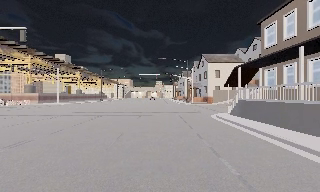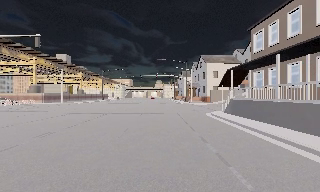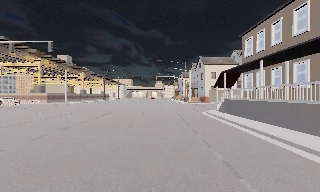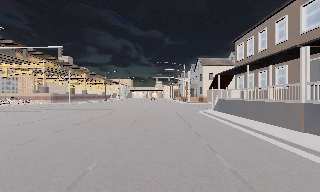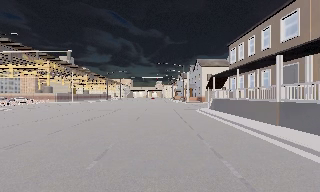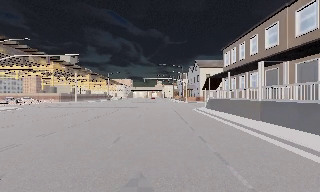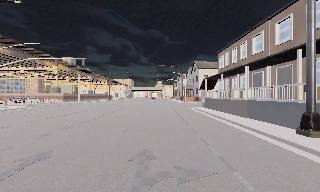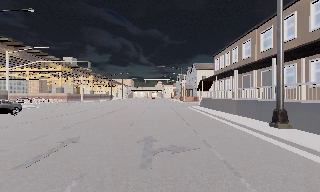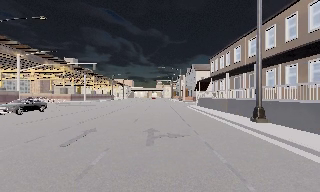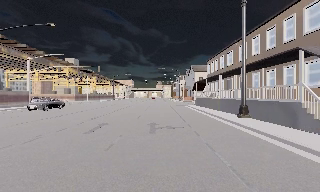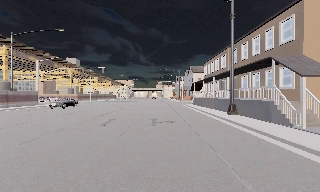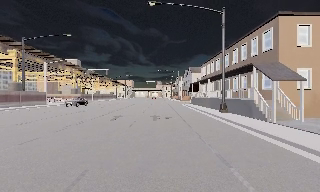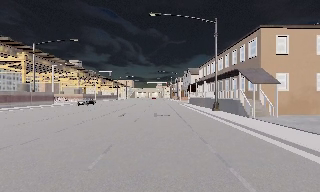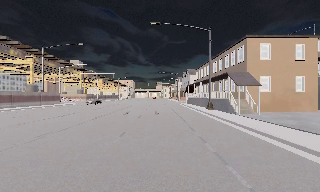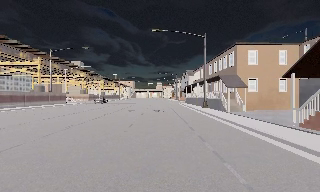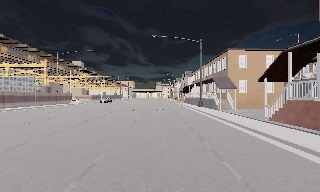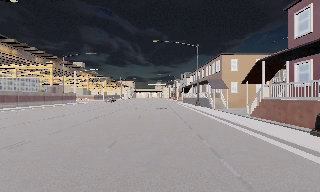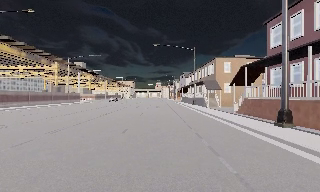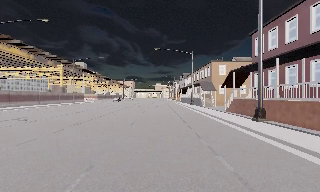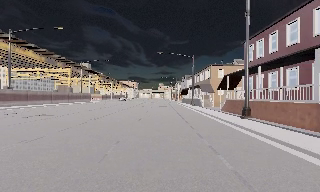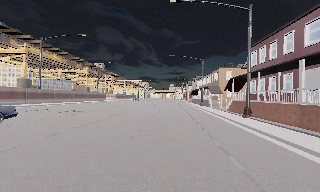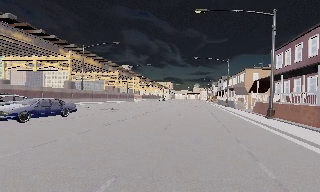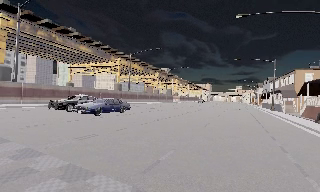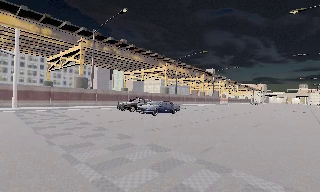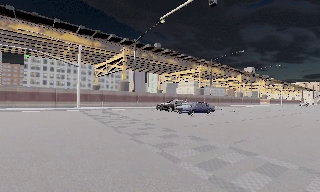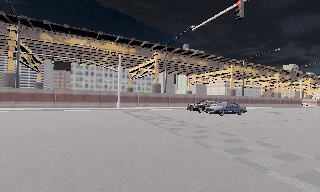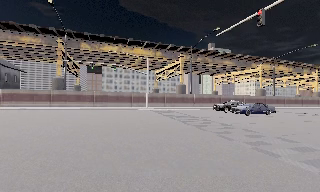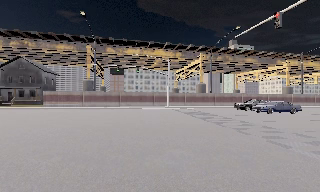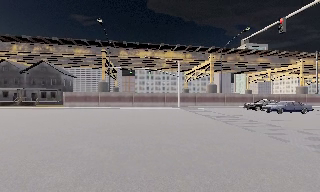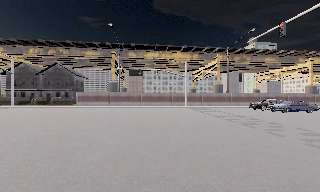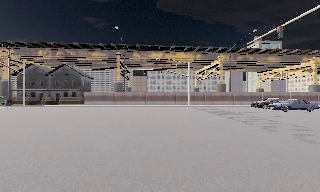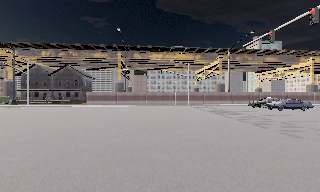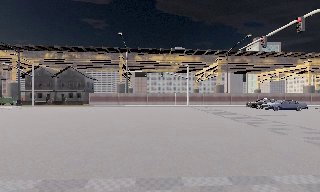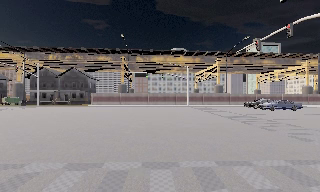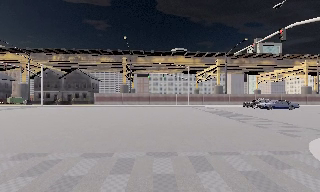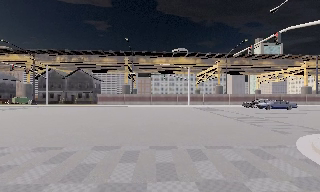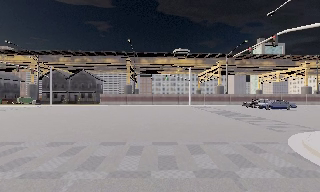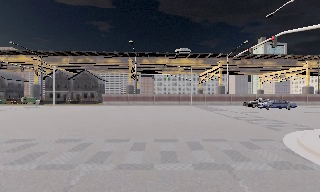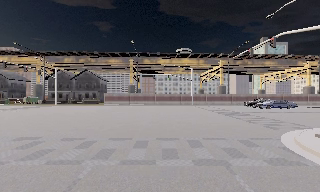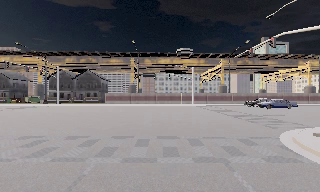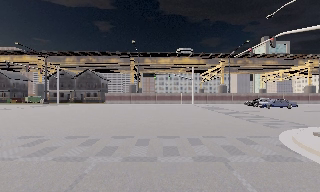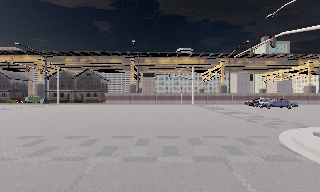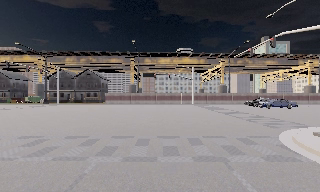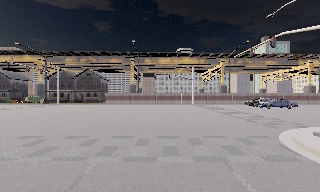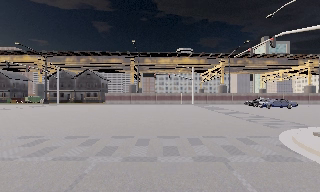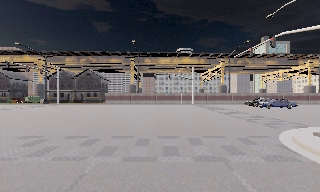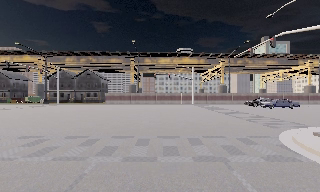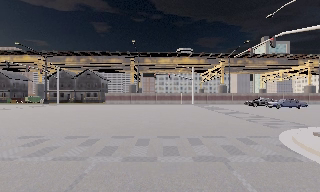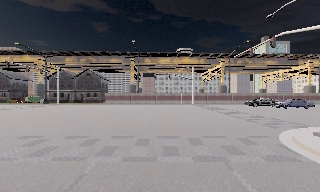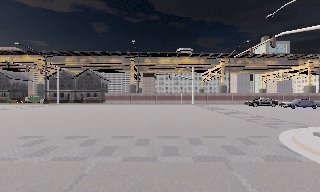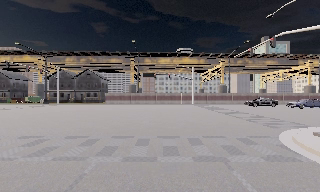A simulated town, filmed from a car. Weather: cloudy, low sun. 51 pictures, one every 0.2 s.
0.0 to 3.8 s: The camera travels backward, about 35 m, so what stands in front gets smaller.
3.8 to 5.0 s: The camera pans to its left, which is counterclockwise from overhead, by about 65 degrees. It travels backward, about 11 m.
5.0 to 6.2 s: The camera pans to its left, which is counterclockwise from overhead, by about 25 degrees. It travels backward, about 6 m, so what stands in front gets smaller. It loses speed.
6.2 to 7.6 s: The camera travels backward, about 4.5 m, so what stands in front gets smaller. It loses speed.
7.6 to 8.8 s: The camera shifts only a little, or ends up much as it began.
8.8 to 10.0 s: The camera keeps its place and its aim.
The film runs backward here.
